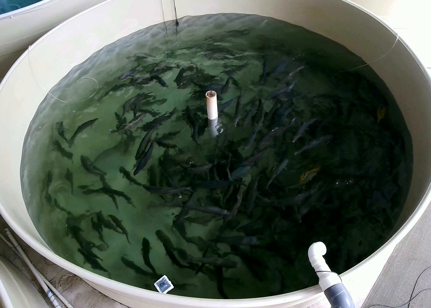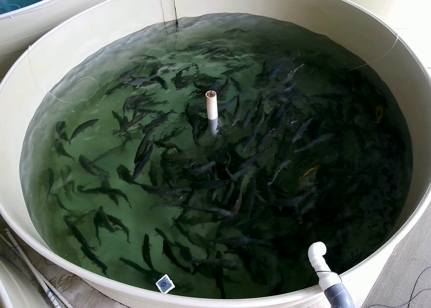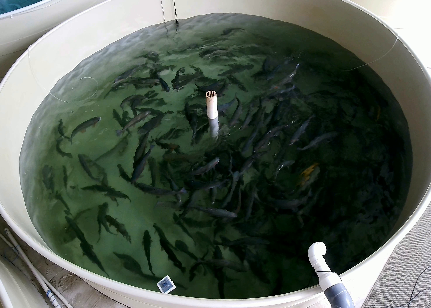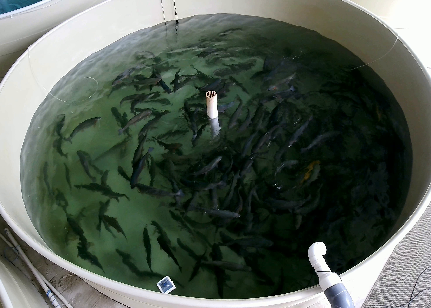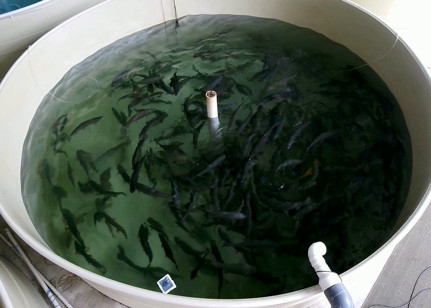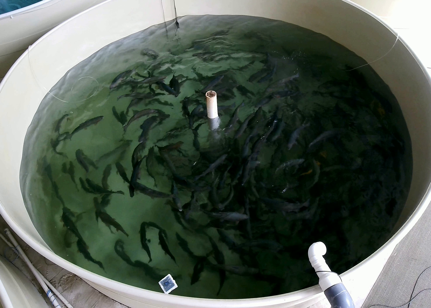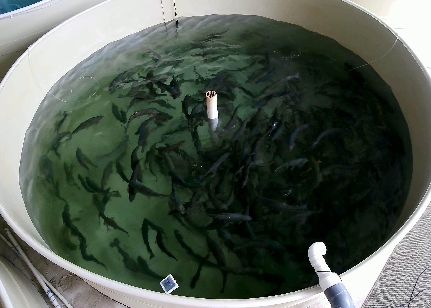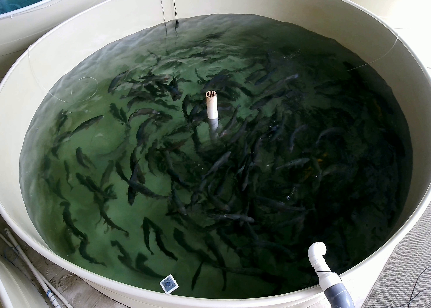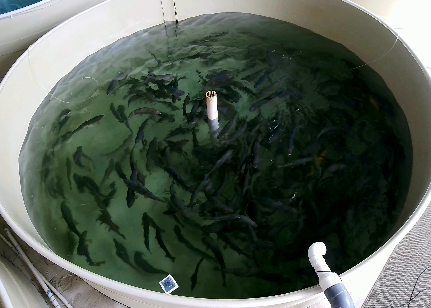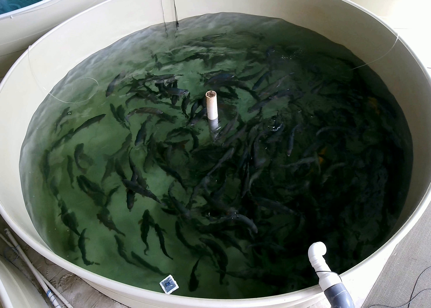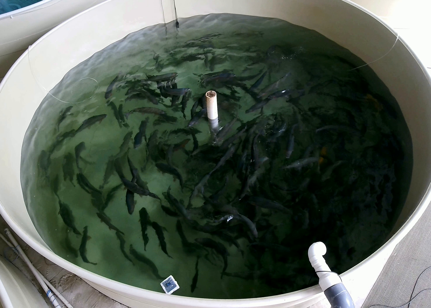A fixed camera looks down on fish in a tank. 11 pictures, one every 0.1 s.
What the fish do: Foraging.
